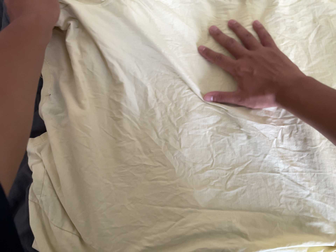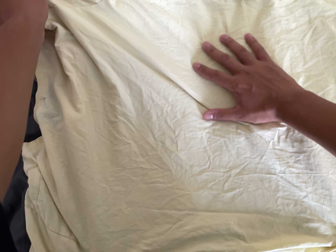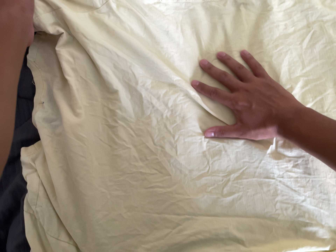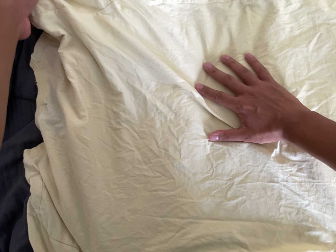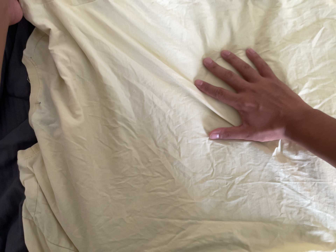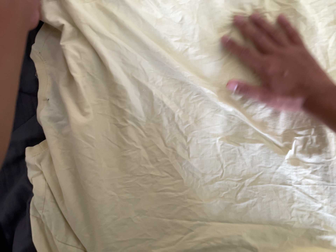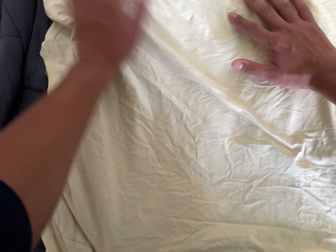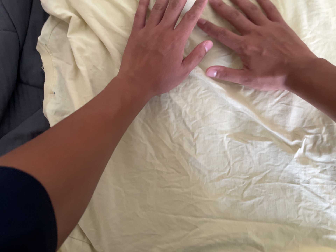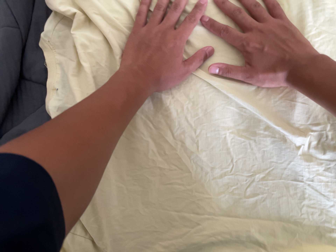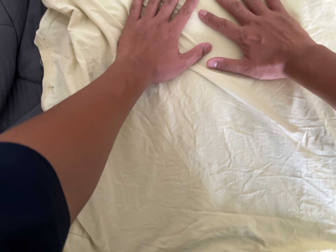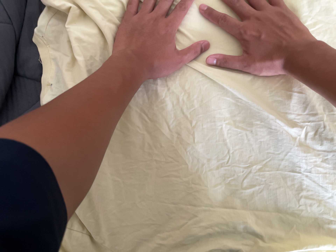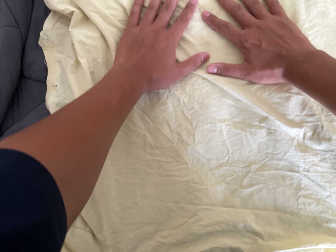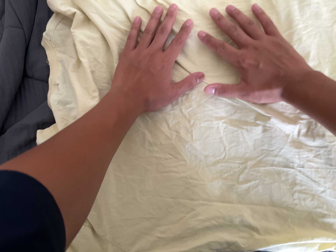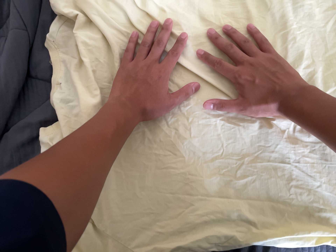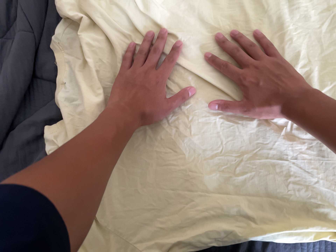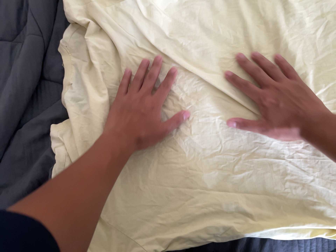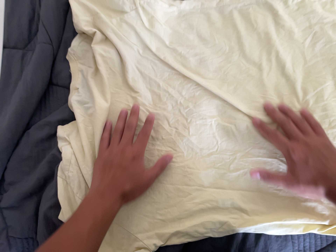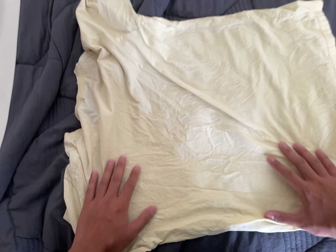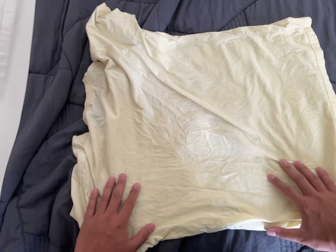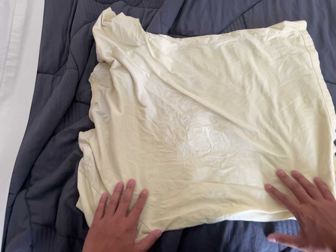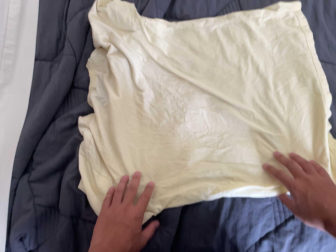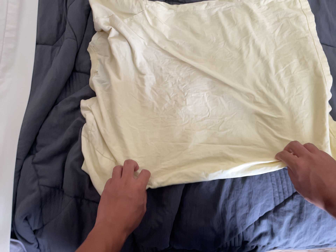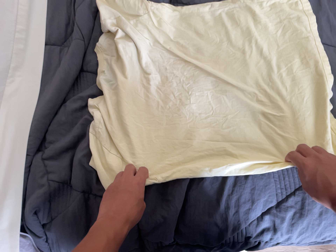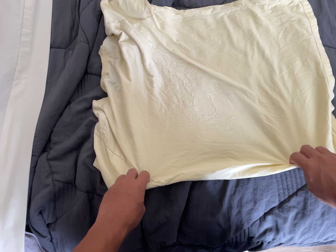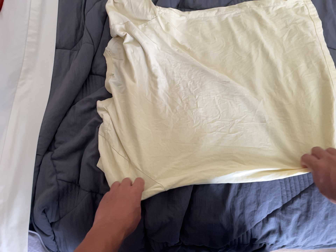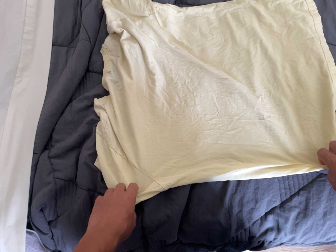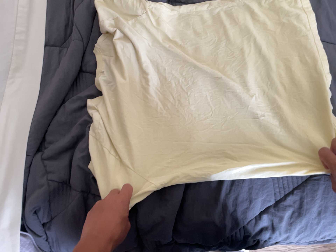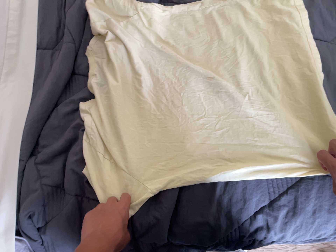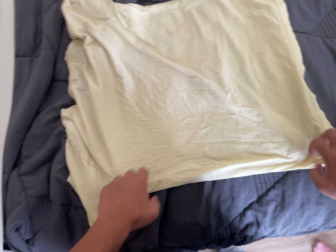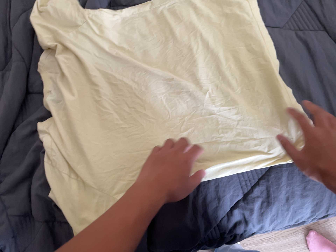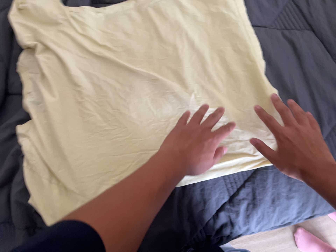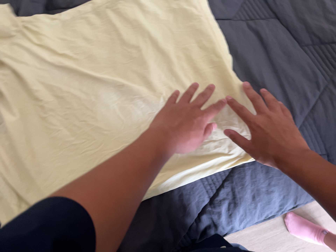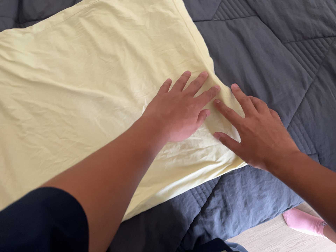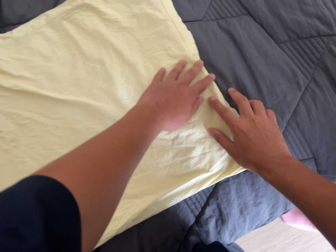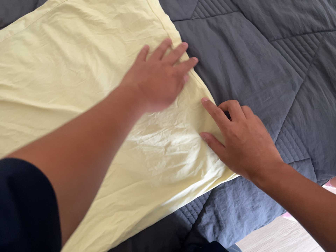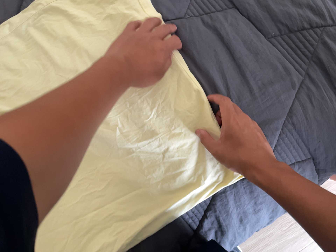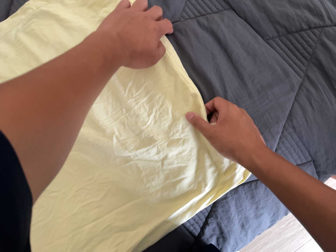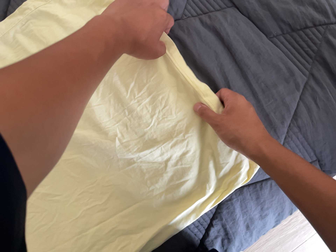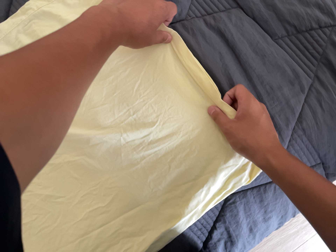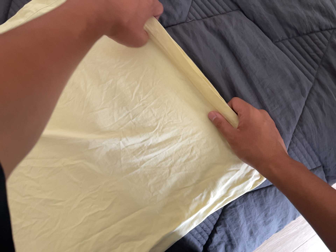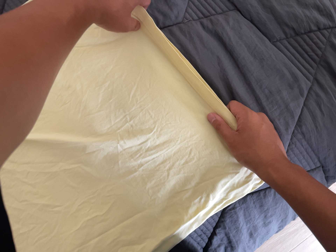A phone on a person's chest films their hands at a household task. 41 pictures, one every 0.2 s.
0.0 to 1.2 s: The camera travels toward the top of its view, about 7 cm.
1.2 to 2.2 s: The camera shifts only a little, or ends up much as it began.
2.2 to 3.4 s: The camera travels backward and toward the bottom of its view, about 18 cm, so what stands in front gets smaller. Its aim tips toward the top of its view by about 15 degrees.
3.4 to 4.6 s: The camera travels backward and toward the bottom of its view, about 14 cm, so what stands in front gets smaller.
4.6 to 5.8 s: The camera travels to its right, about 9 cm, so close, fixed things drift to the left. It rolls about its line of sight by about 10 degrees, and the scene rotates counterclockwise.
5.8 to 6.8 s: The camera travels toward the top of its view, forward and to its right, about 20 cm. It rolls about its line of sight by about 15 degrees, and the scene rotates counterclockwise.
6.8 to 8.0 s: The camera travels toward the top of its view, about 9 cm.
The film runs forward here.
